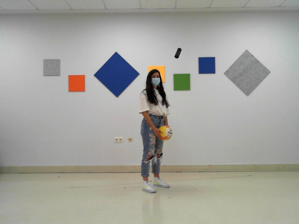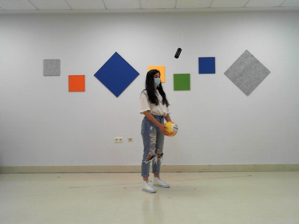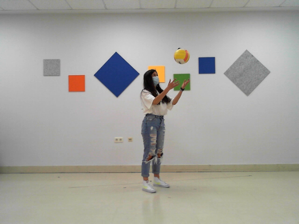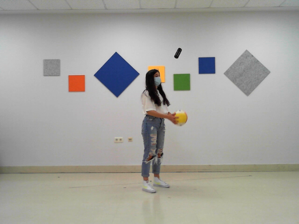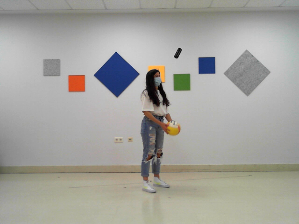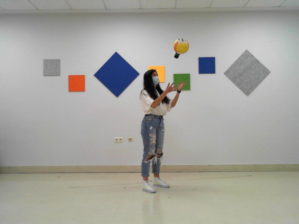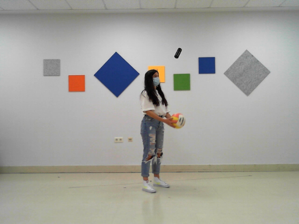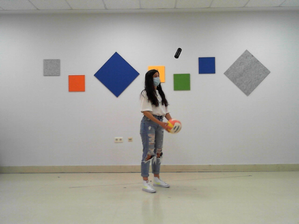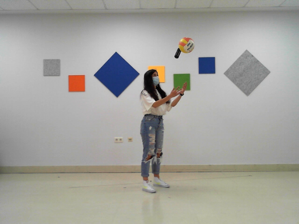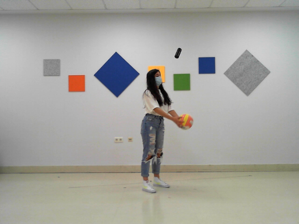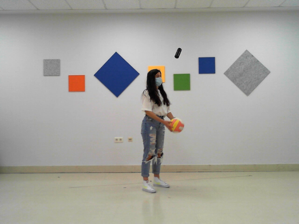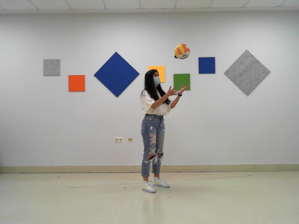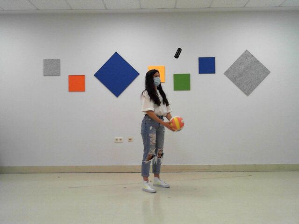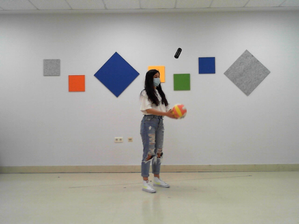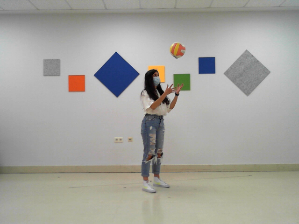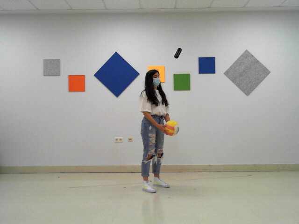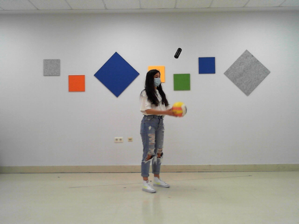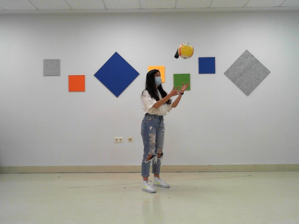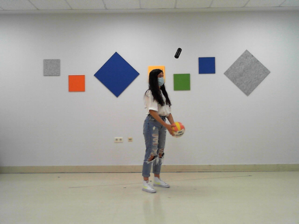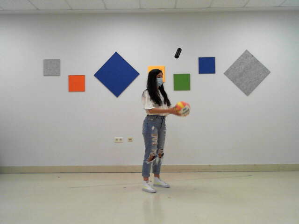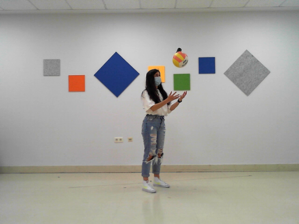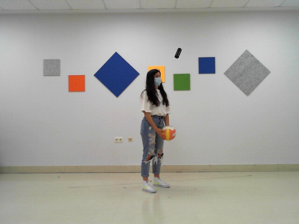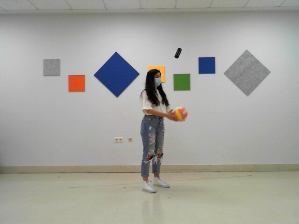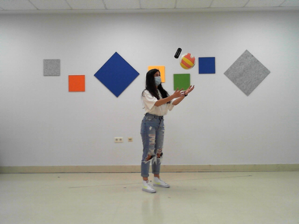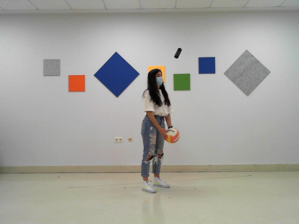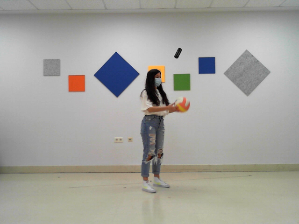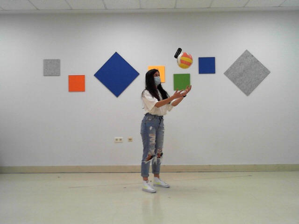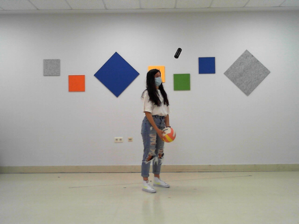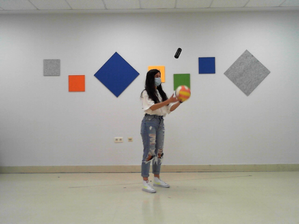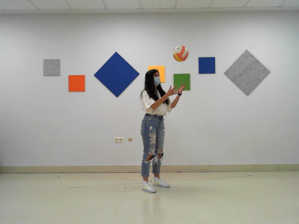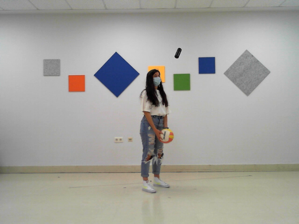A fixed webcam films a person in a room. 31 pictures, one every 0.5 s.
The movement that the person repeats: Throw up a ball and catch it.
